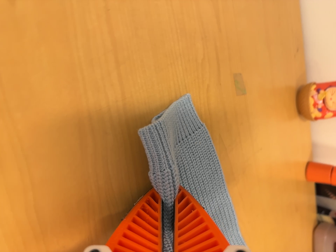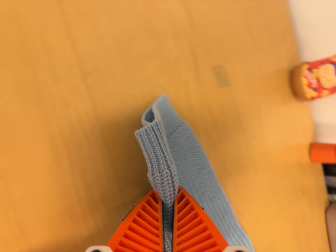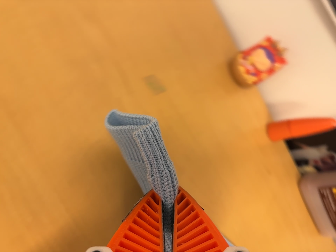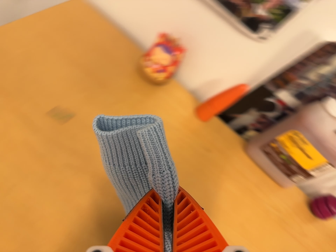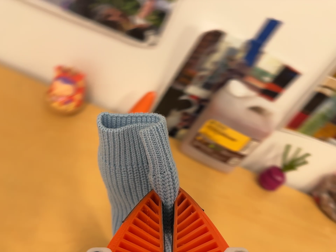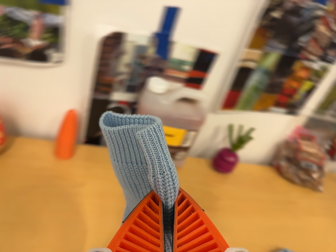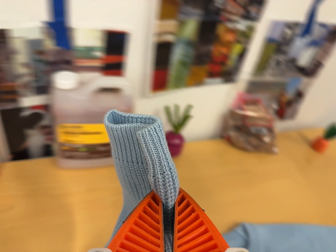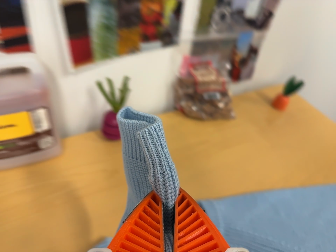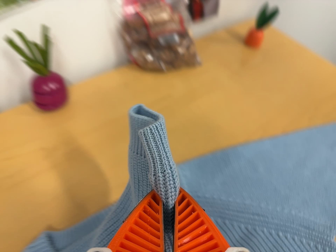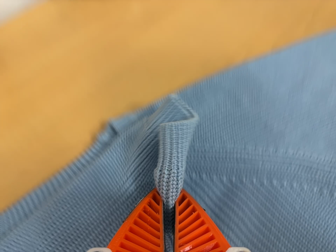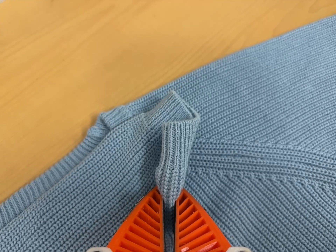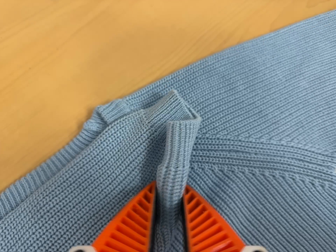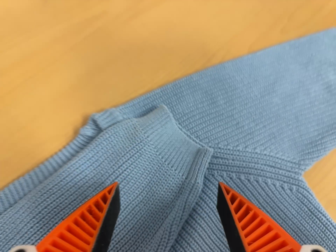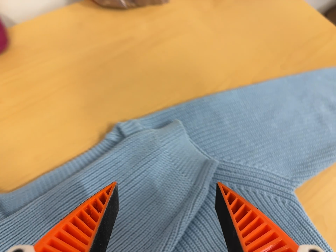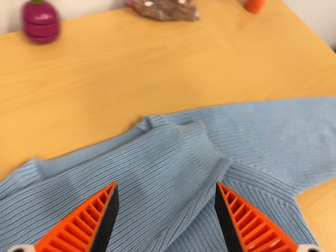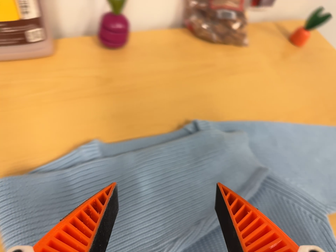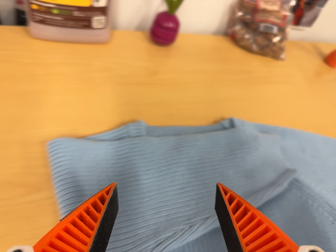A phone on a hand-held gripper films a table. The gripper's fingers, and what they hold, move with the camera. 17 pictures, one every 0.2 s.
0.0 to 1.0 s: The camera pans to its right by about 10 degrees. It travels to its right, about 38 cm, so close, fixed things drift to the left. It rolls about its line of sight by about 75 degrees, and the scene rotates counterclockwise.
1.0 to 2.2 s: The scene slides to the left, as the camera pans about 15 degrees to its right. It travels forward and to its right, about 38 cm. Its aim tips toward the bottom of its view by about 40 degrees, and the scene shifts upward. It rolls about its line of sight by about 35 degrees, and the scene rotates counterclockwise.
2.2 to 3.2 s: The camera travels backward, to its left and toward the bottom of its view, about 24 cm, so what stands in front gets smaller. Its aim tips toward the top of its view by about 20 degrees. It rolls about its line of sight by about 30 degrees, and the scene rotates clockwise.
The film runs forward here.
